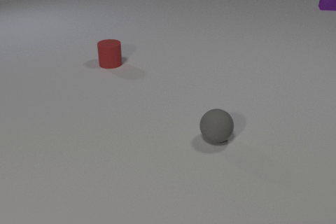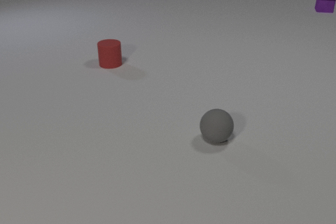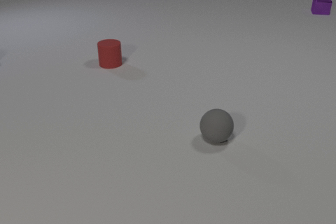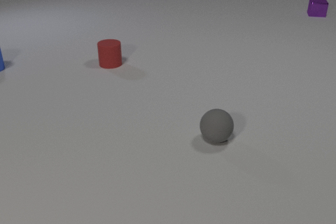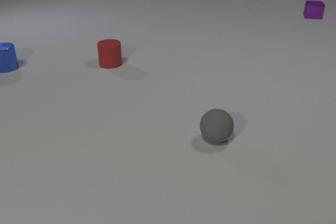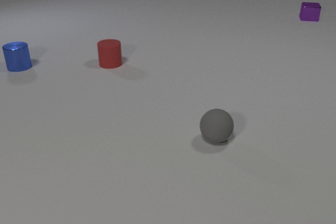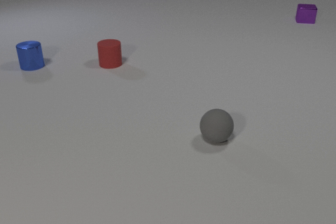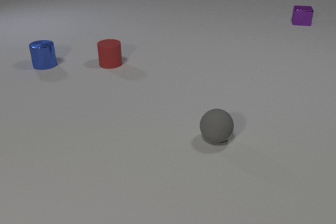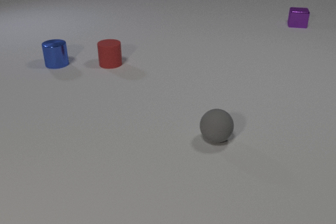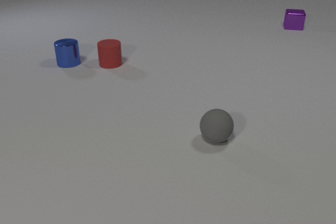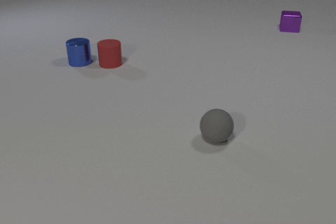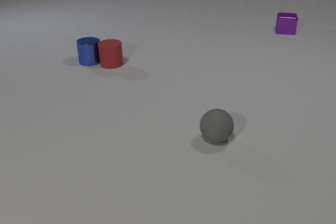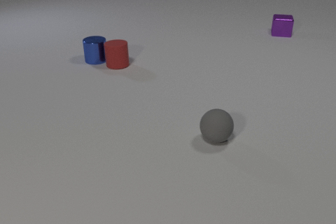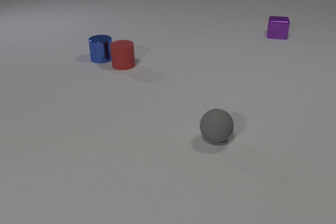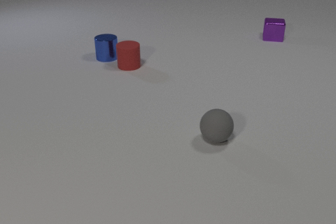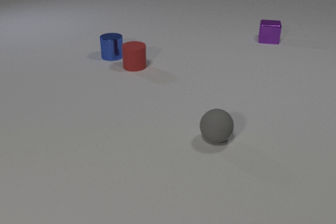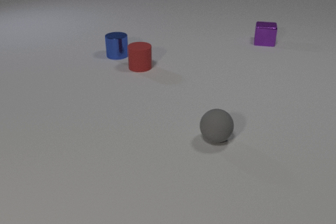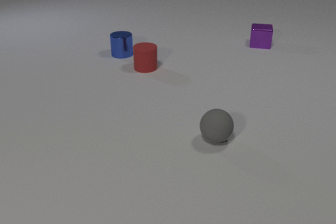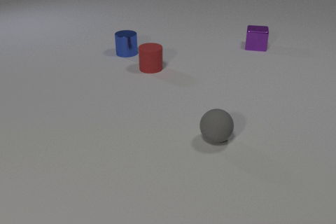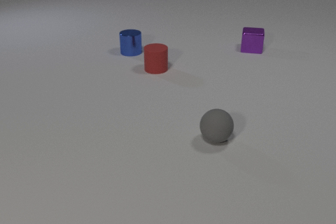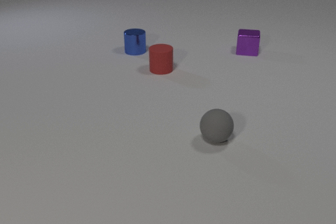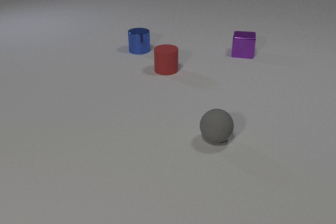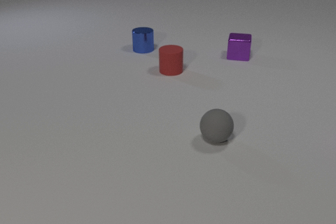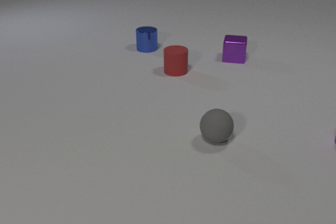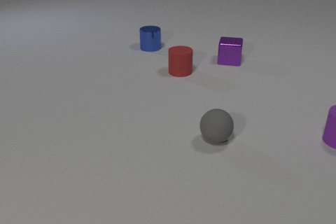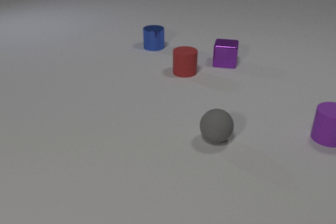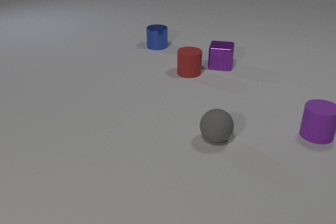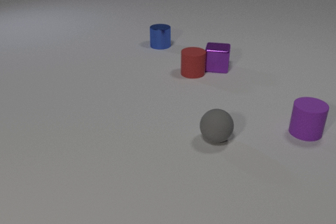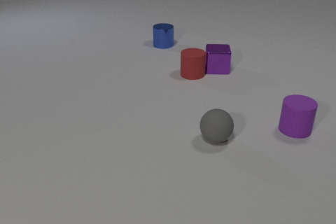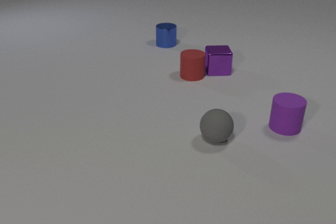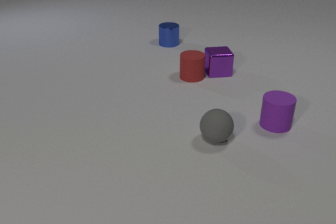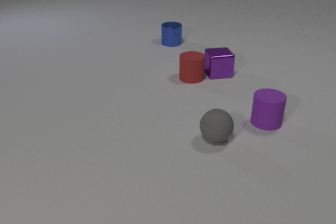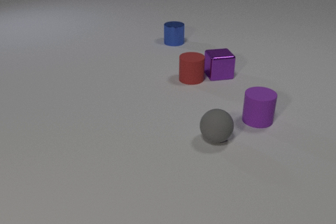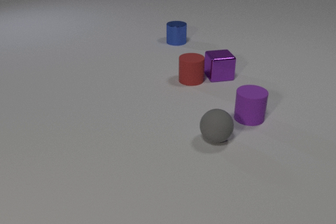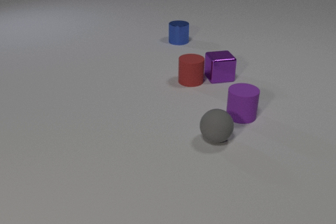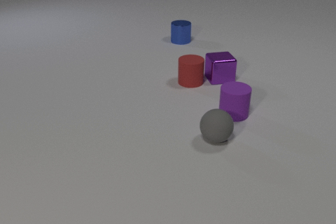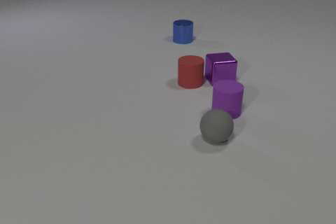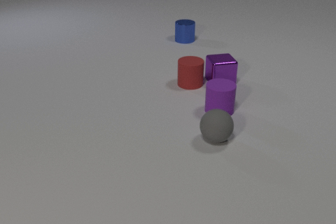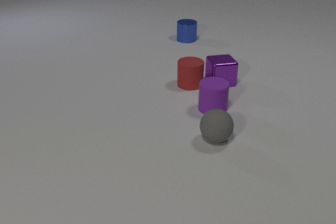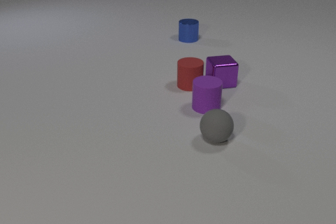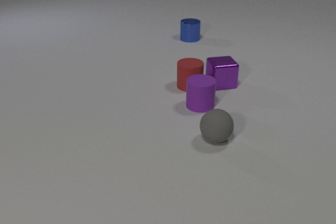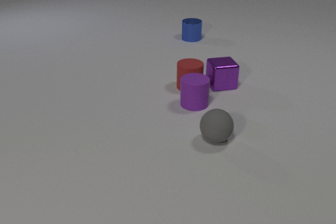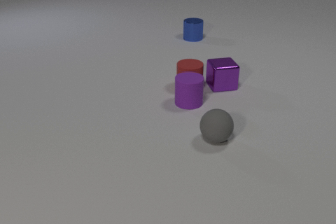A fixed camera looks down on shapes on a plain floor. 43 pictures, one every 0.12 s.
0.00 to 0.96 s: The blue metal cylinder comes in at the left edge, slides to the right. The purple metal cube slides toward the camera.
0.96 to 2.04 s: The blue metal cylinder slides to the right. The red rubber cylinder slides to the right. The purple metal cube slides toward the camera and to the left. The blue metal cylinder and the red rubber cylinder collide.
2.04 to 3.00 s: The blue metal cylinder slides to the right and away from the camera. The red rubber cylinder slides to the right. The purple metal cube slides toward the camera and to the left. The purple rubber cylinder comes in at the right edge, slides to the left.
3.00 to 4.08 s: The blue metal cylinder slides to the right and away from the camera. The red rubber cylinder slides toward the camera. The purple metal cube slides toward the camera, spins so that its near face slides to the right, counterclockwise seen from above. The purple rubber cylinder slides to the left. The red rubber cylinder and the purple metal cube collide.
4.08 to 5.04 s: The blue metal cylinder slides to the right and away from the camera. The red rubber cylinder slides toward the camera. The purple metal cube slides toward the camera. The purple rubber cylinder slides to the left.
What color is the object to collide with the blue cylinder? red.
How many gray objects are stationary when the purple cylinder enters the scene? 1.
How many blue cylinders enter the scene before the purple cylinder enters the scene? 1.
